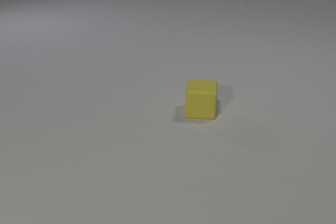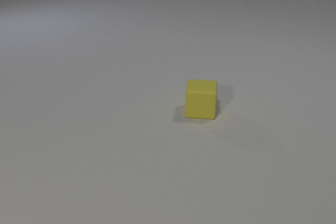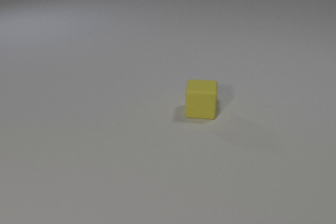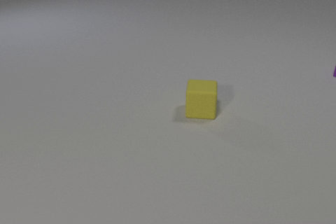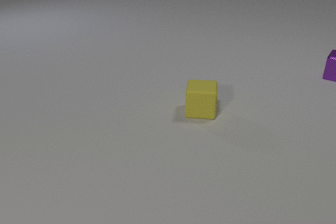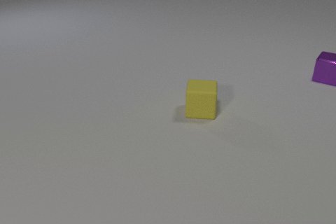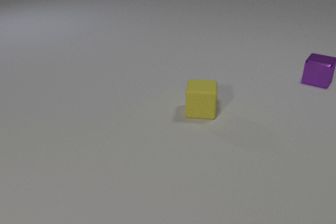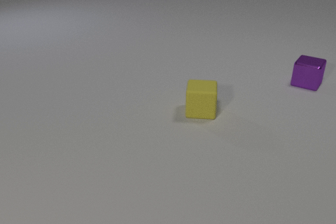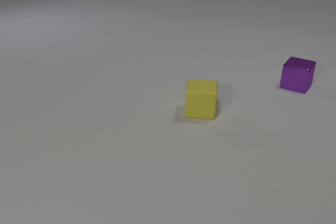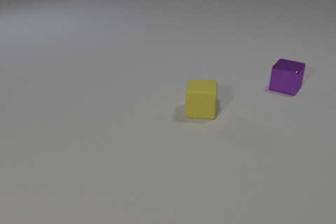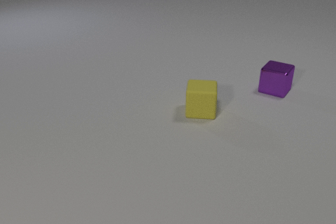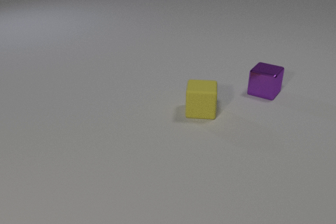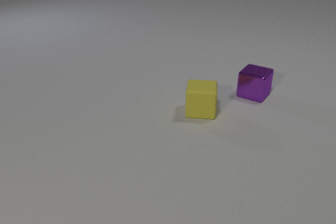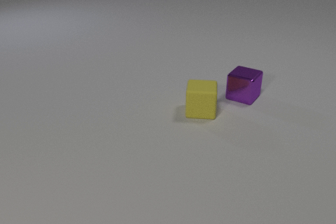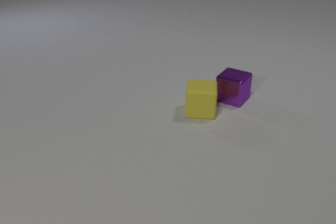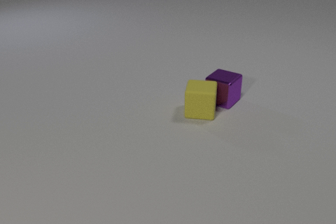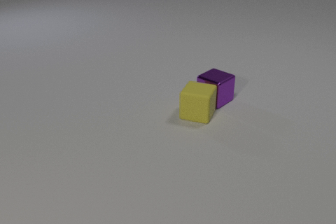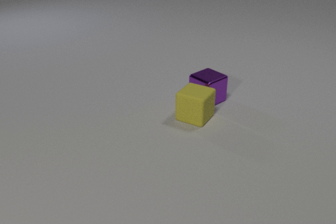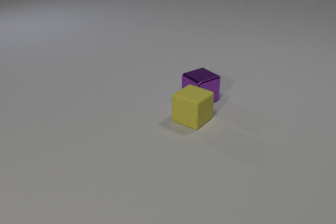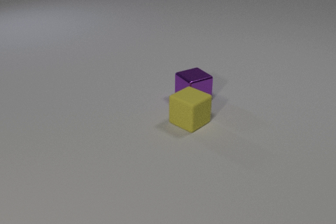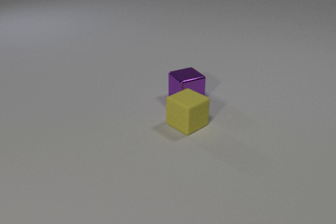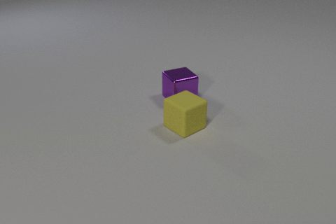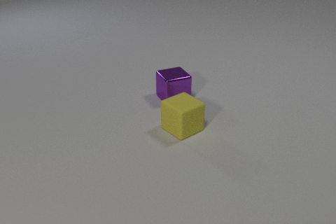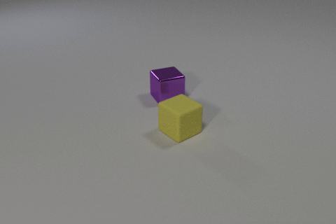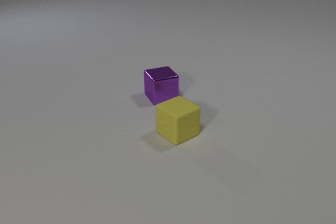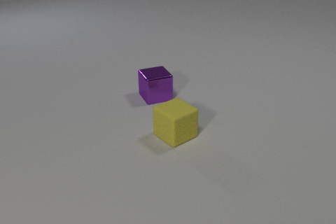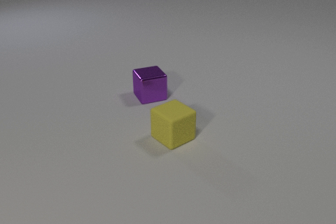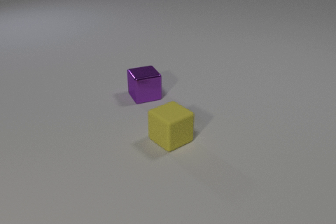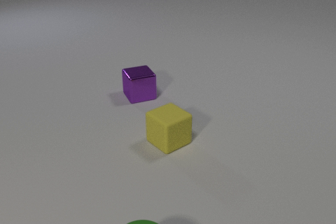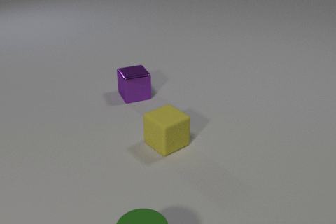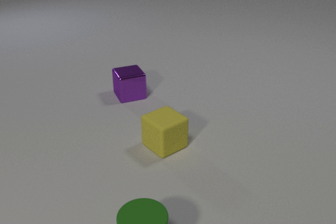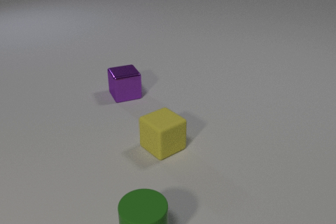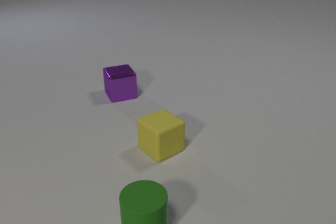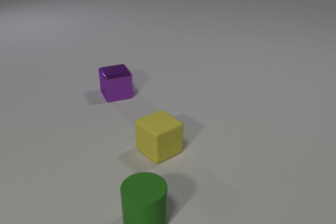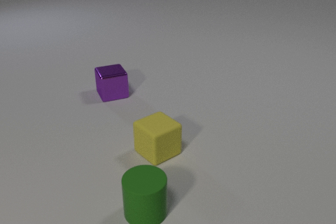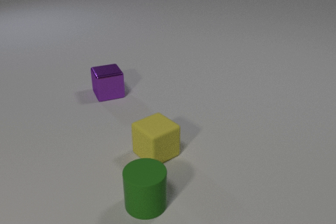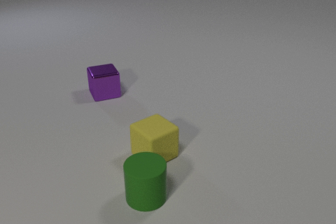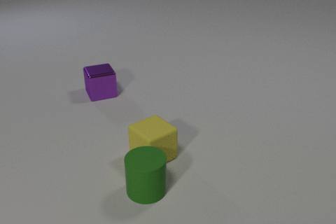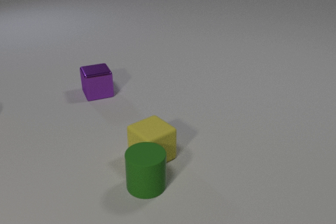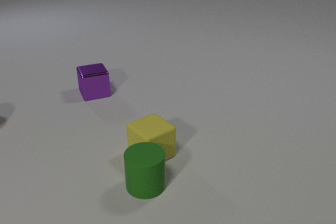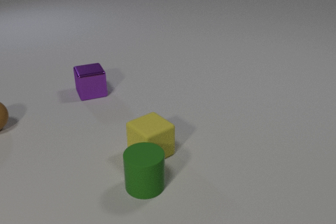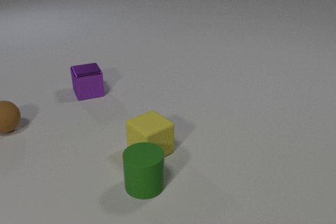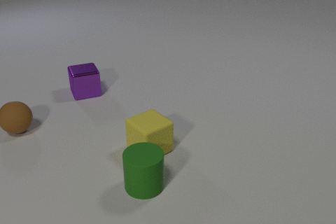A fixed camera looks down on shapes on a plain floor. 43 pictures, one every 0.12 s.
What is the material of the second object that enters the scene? rubber.
What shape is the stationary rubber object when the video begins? cube.
Are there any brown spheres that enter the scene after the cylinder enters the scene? yes.
0.00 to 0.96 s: The purple metal cube comes in at the right edge, slides to the left and toward the camera.
0.96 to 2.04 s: The purple metal cube slides to the left and toward the camera. The yellow rubber cube slides toward the camera, spins clockwise seen from above by about 30 degrees, its near face sliding to the left. The purple metal cube and the yellow rubber cube collide.
2.04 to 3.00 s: The purple metal cube slides to the left. The yellow rubber cube slides toward the camera and to the left, spins so that its near face slides to the left, clockwise seen from above.
3.00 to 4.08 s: The purple metal cube slides to the left. The yellow rubber cube slides toward the camera and to the left. The green rubber cylinder comes in at the bottom edge, slides away from the camera.
4.08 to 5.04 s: The purple metal cube slides to the left. The yellow rubber cube slides to the left. The green rubber cylinder slides away from the camera. The brown rubber sphere comes in at the left edge, rolls to the right and toward the camera. The yellow rubber cube and the green rubber cylinder collide.
